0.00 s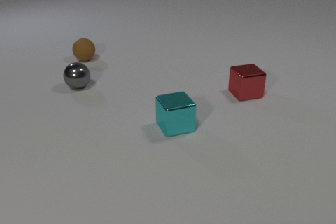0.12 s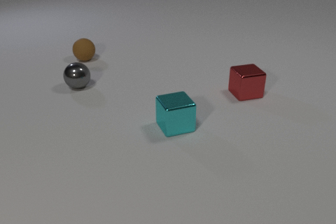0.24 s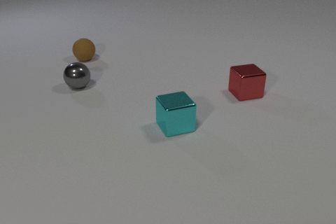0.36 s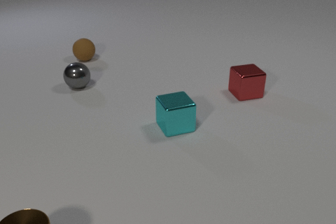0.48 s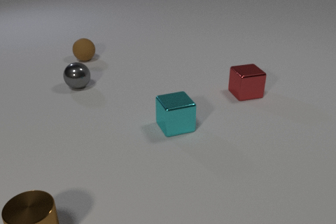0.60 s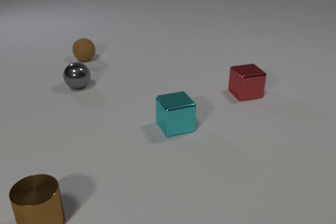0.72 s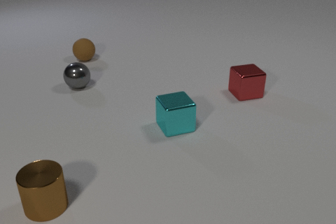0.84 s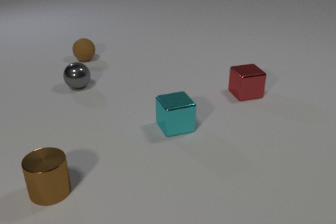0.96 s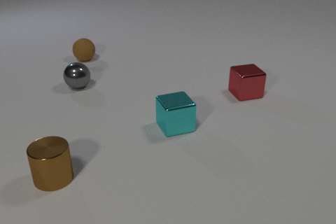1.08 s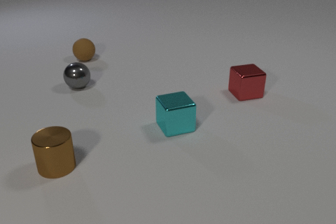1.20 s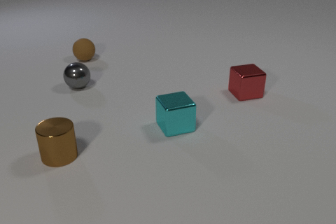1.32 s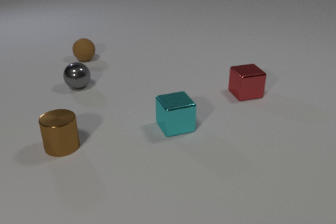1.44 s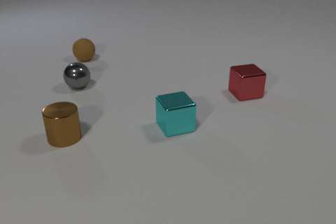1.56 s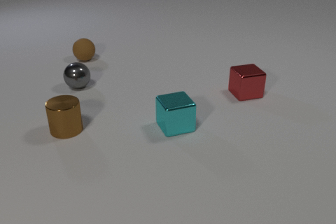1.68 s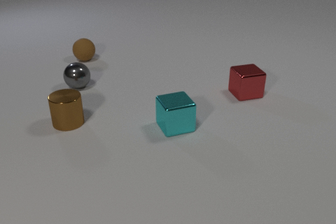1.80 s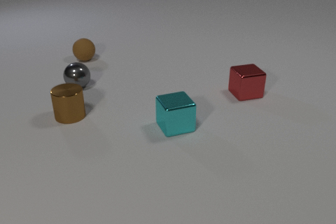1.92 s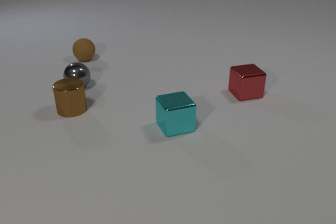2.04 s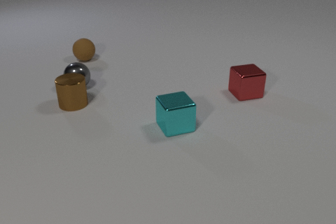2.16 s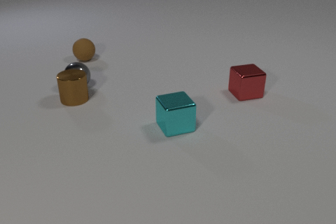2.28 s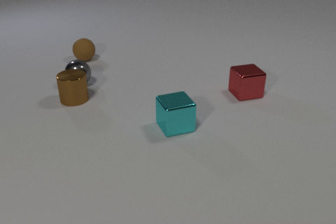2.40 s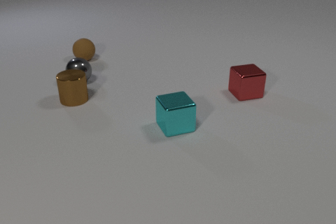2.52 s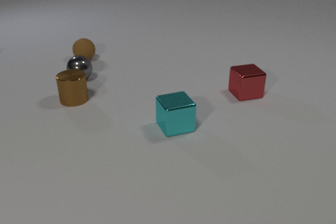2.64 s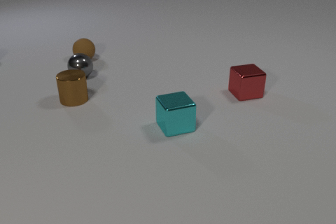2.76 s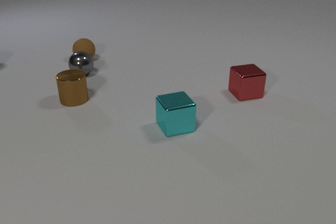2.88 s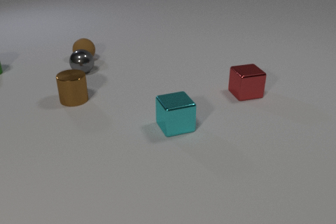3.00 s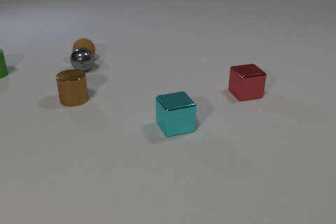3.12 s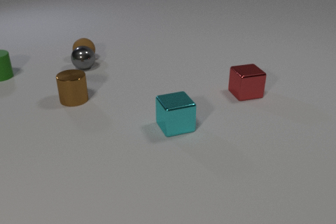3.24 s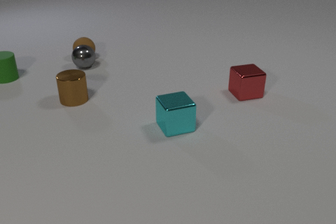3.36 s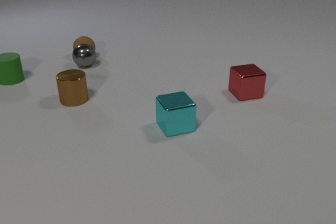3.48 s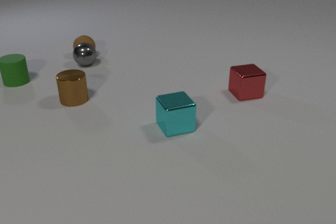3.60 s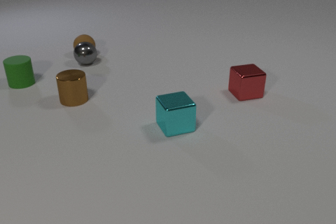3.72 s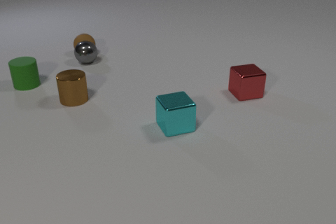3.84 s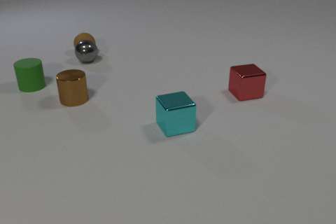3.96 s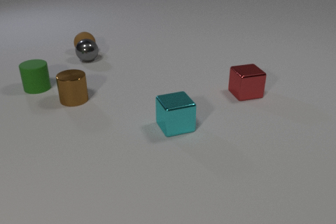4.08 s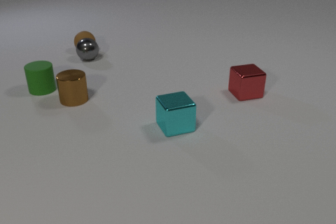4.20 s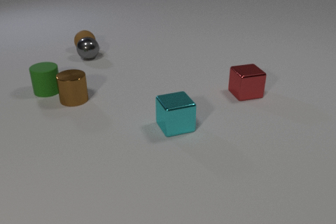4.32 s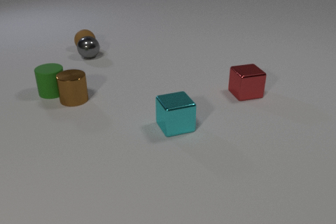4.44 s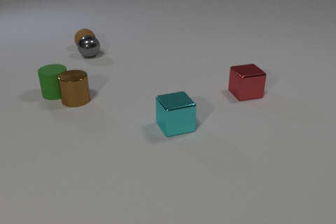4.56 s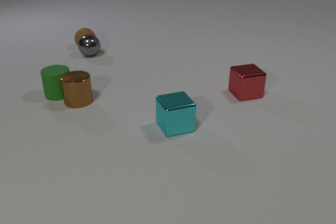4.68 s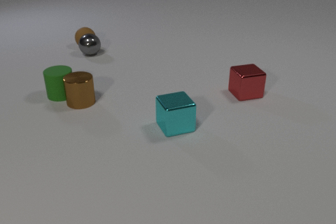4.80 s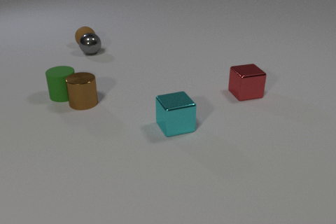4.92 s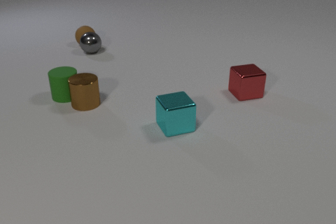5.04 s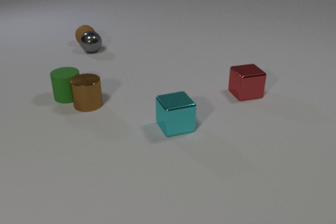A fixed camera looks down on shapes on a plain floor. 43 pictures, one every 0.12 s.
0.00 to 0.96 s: The brown metal cylinder comes in at the bottom edge, slides away from the camera.
0.96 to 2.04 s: The brown metal cylinder slides away from the camera.
2.04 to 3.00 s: The brown metal cylinder slides away from the camera. The gray metal sphere rolls away from the camera. The green rubber cylinder comes in at the left edge, slides toward the camera and to the right. The brown metal cylinder and the gray metal sphere collide.
3.00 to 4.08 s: The gray metal sphere rolls away from the camera. The green rubber cylinder slides toward the camera and to the right. The brown rubber sphere rolls away from the camera. The gray metal sphere and the brown rubber sphere collide.
4.08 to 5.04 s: The brown metal cylinder slides to the right and toward the camera. The gray metal sphere rolls away from the camera. The green rubber cylinder slides to the right and toward the camera. The brown rubber sphere rolls away from the camera. The brown metal cylinder and the green rubber cylinder collide.
What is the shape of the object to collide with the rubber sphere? sphere.
How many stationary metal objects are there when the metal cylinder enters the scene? 3.
What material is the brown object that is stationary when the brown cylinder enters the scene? rubber.
